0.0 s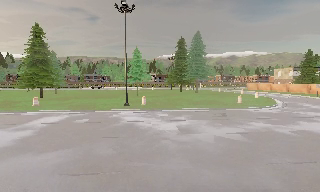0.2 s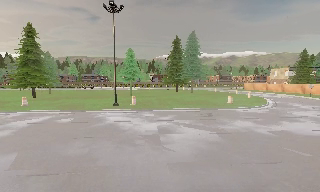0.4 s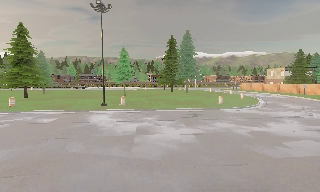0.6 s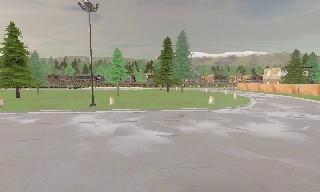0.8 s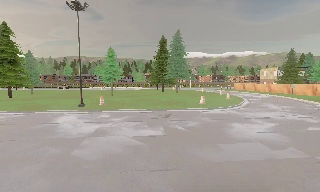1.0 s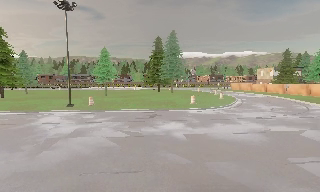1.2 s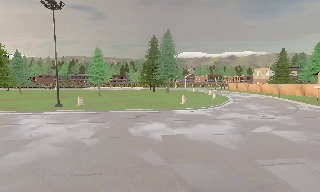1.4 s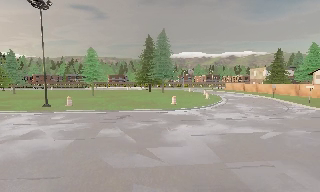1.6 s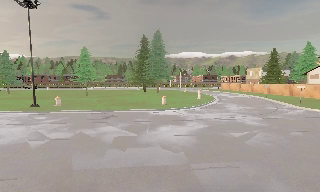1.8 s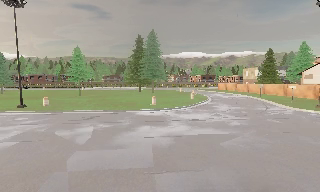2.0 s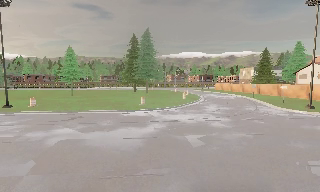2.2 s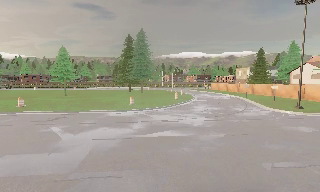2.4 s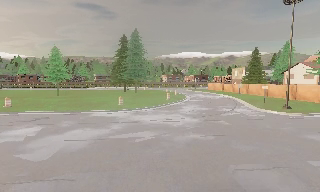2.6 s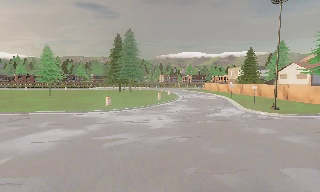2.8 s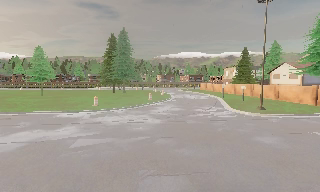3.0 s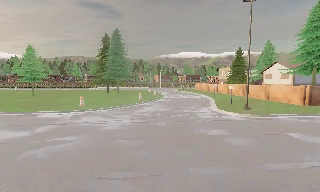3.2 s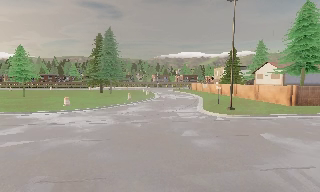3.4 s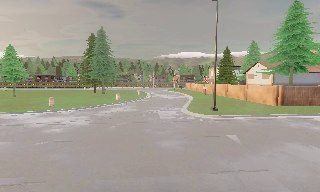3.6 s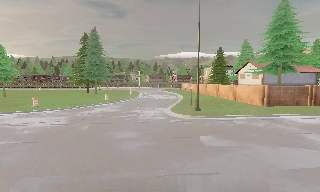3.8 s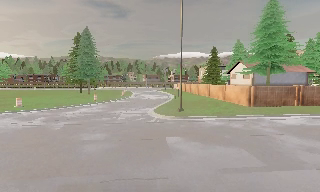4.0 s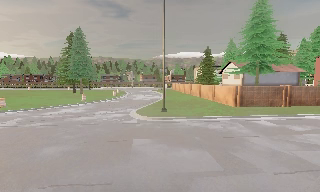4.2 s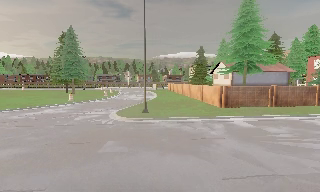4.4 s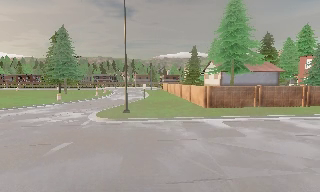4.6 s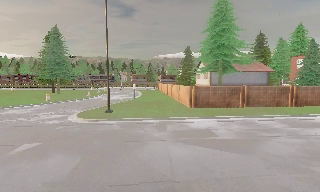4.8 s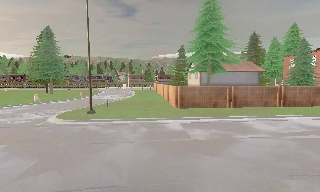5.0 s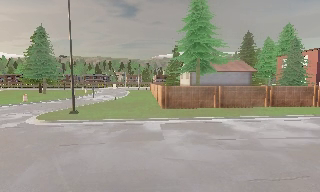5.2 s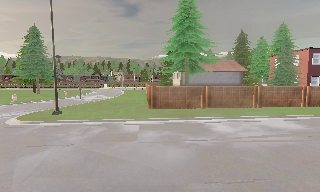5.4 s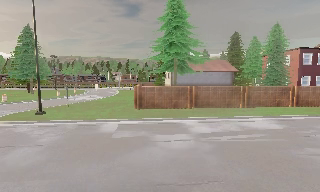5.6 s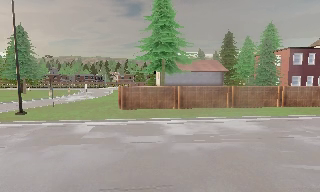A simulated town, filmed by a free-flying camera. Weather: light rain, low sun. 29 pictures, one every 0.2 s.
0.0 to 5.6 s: The camera travels to its right, about 40 m, so close, fixed things drift to the left.
The film runs forward here.
